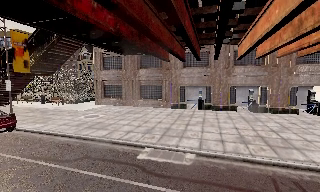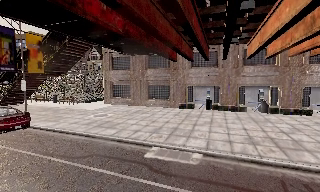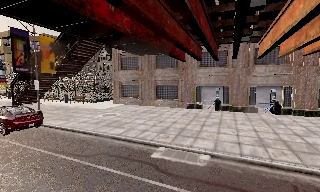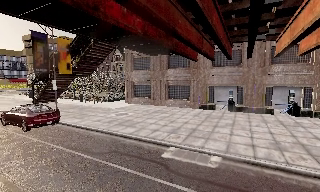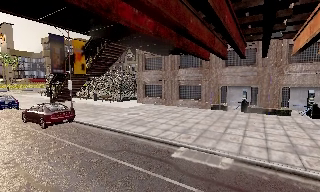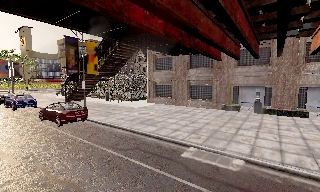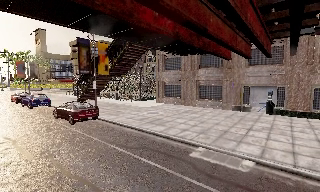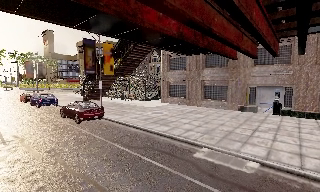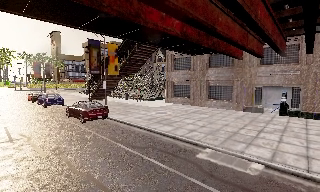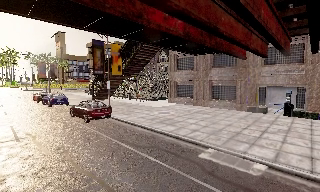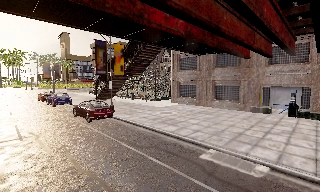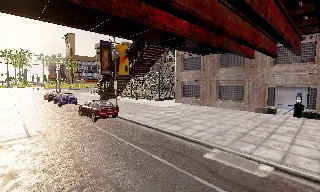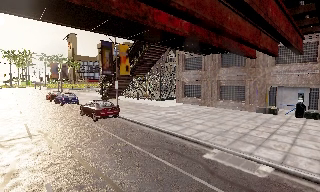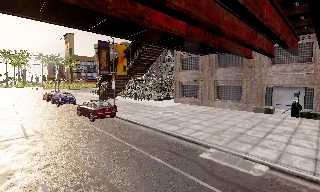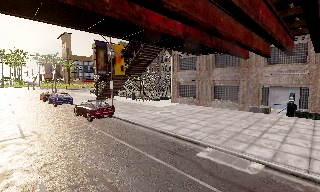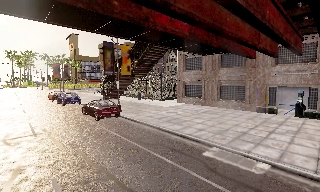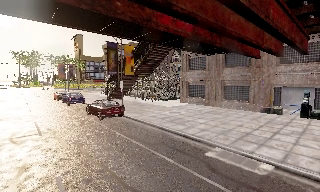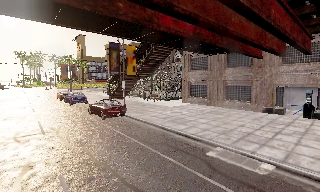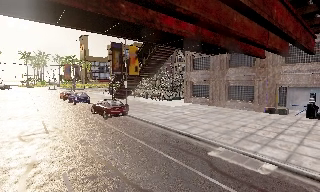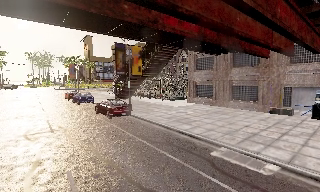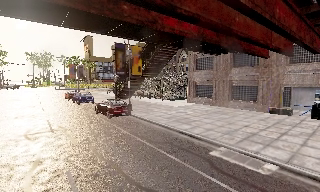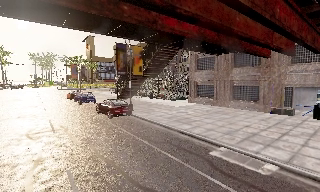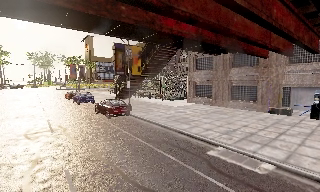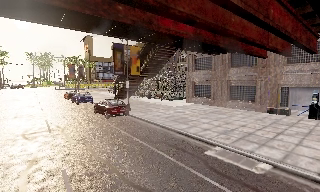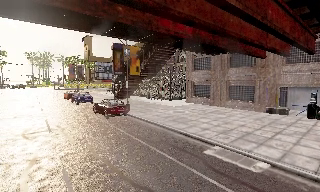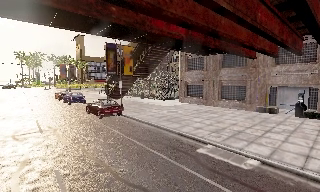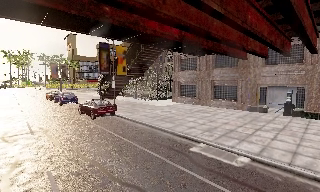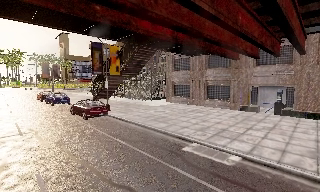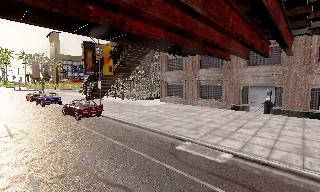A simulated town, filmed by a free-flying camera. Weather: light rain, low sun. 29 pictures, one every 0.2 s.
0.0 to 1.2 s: The camera pans to its left, which is counterclockwise from overhead, by about 20 degrees.
1.2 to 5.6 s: The camera travels backward and to its right, about 1 m, so what stands in front gets smaller.
The film runs backward here.
